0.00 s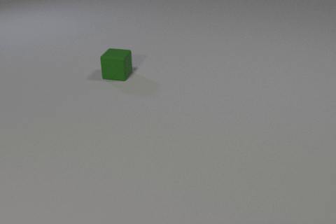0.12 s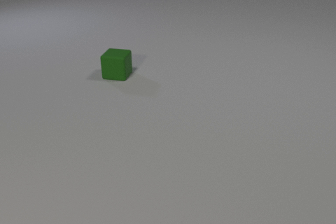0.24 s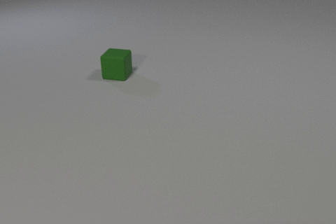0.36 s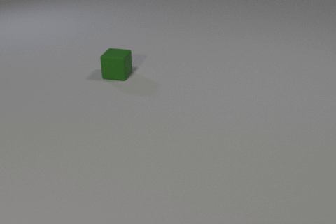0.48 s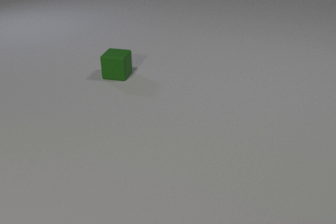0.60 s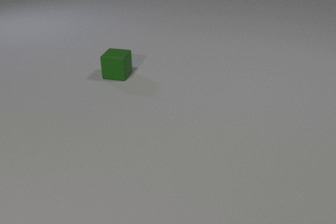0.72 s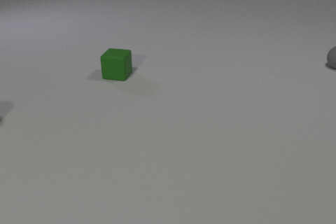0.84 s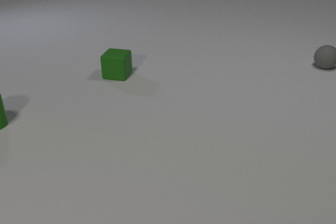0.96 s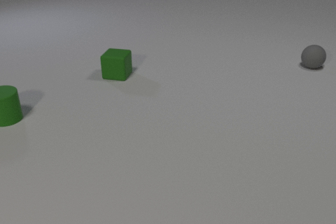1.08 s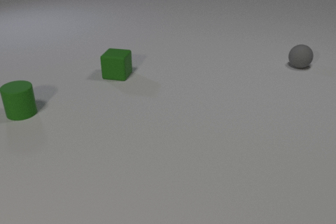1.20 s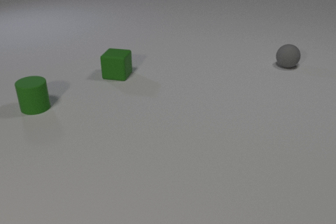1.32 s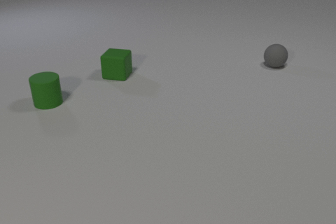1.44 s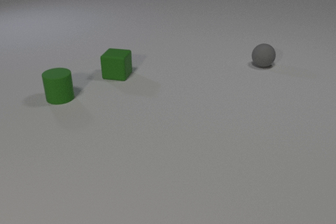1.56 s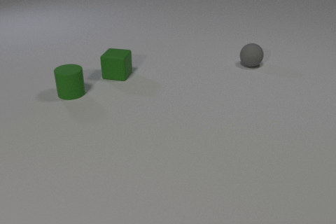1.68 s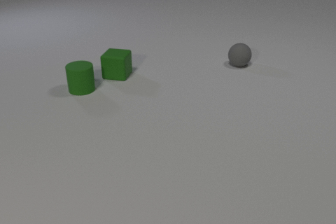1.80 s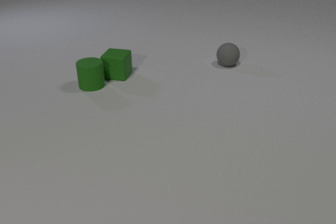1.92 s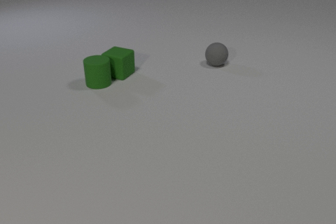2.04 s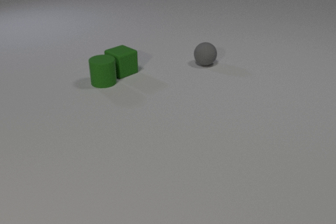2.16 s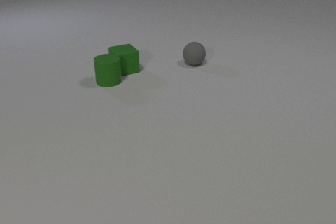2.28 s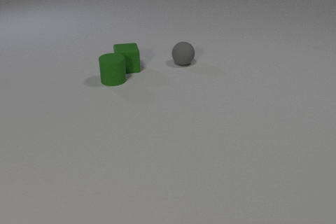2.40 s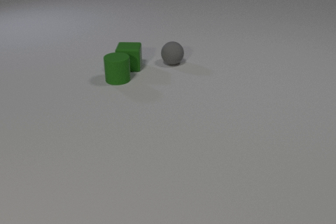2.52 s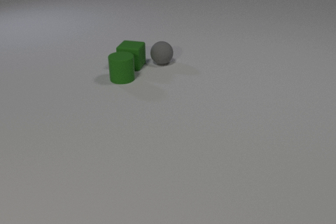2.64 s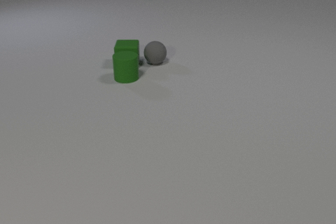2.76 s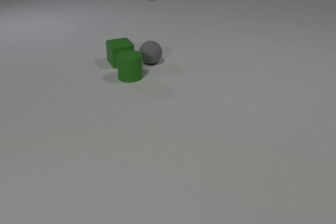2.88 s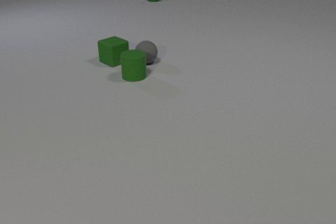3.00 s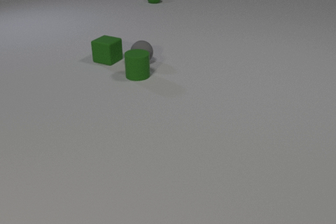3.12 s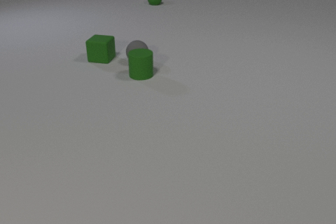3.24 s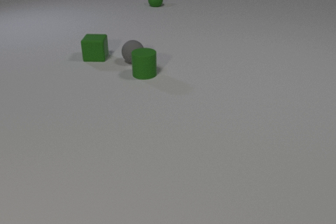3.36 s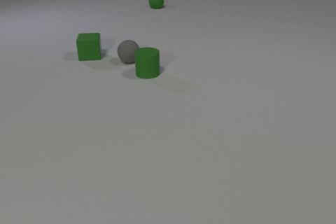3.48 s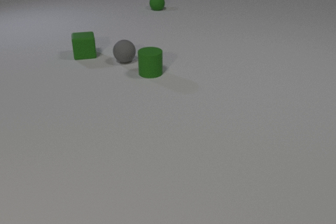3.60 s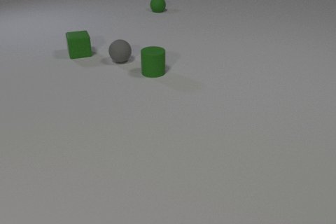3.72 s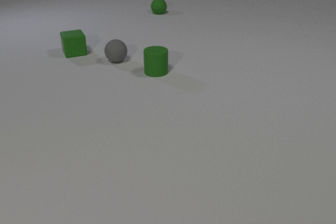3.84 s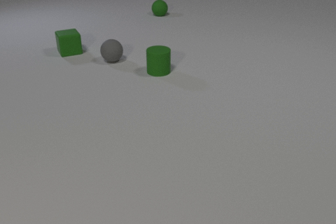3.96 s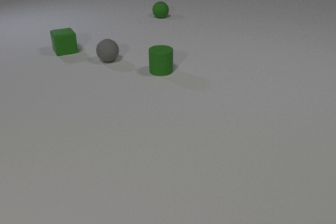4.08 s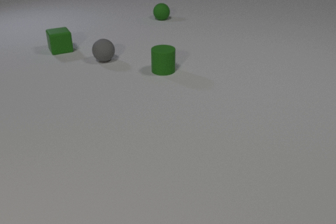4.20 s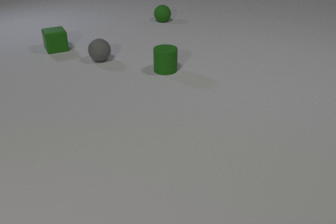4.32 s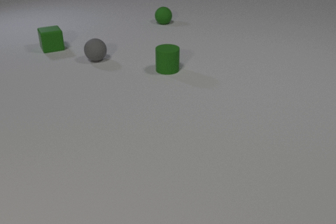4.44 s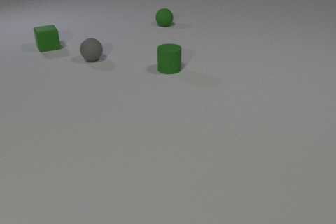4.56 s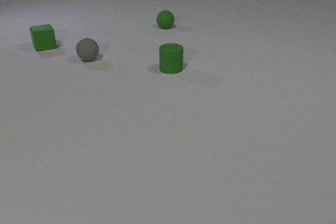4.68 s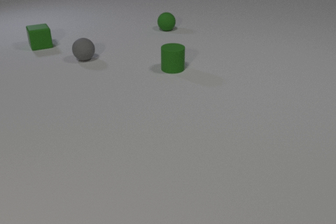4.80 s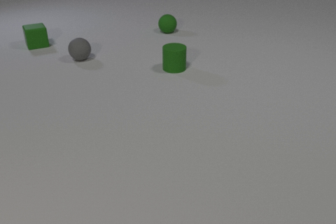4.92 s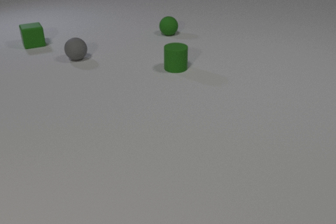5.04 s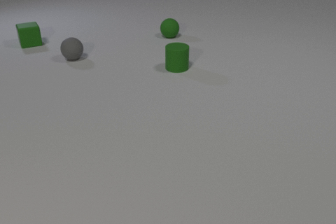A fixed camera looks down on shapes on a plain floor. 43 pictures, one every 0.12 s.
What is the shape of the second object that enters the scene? cylinder.
What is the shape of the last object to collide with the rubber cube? sphere.
What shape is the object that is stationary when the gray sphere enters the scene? cube.
0.00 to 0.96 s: The green rubber cylinder comes in at the left edge, slides to the right and away from the camera. The gray rubber sphere comes in at the right edge, rolls to the left.
0.96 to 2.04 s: The green rubber cylinder slides to the right and away from the camera. The green rubber cube slides away from the camera, spins clockwise seen from above by about 30 degrees, its near face sliding to the left. The gray rubber sphere rolls to the left. The green rubber cylinder and the green rubber cube collide.
2.04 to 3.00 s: The green rubber cylinder slides to the right. The green rubber cube slides away from the camera and to the left. The green rubber sphere comes in at the top edge, rolls toward the camera. The gray rubber sphere rolls to the left. The green rubber cube and the gray rubber sphere collide.
3.00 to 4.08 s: The green rubber cylinder slides to the right and away from the camera. The green rubber cube slides to the left and away from the camera, spins counterclockwise seen from above by about 60 degrees, its near face sliding to the right. The green rubber sphere rolls toward the camera. The gray rubber sphere rolls to the left.
4.08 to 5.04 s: The green rubber cylinder slides to the right and away from the camera. The green rubber cube slides to the left and away from the camera. The green rubber sphere rolls toward the camera. The gray rubber sphere rolls to the left.
